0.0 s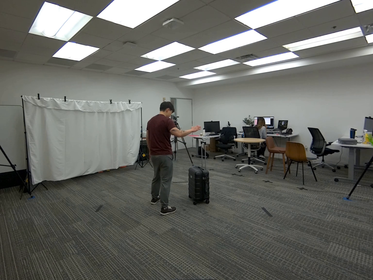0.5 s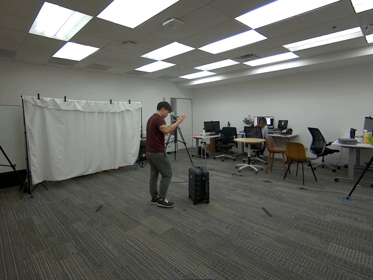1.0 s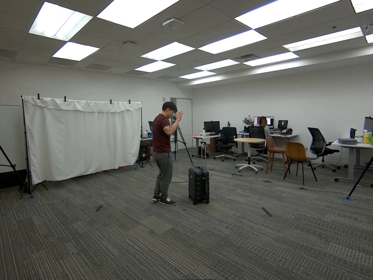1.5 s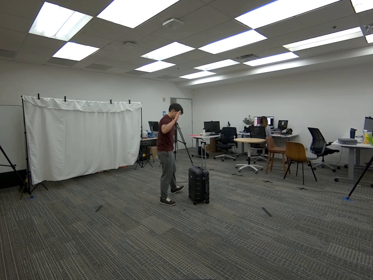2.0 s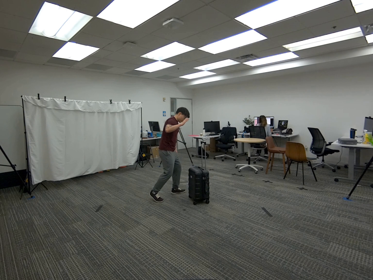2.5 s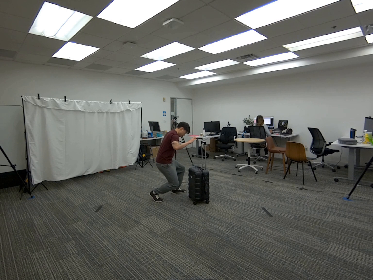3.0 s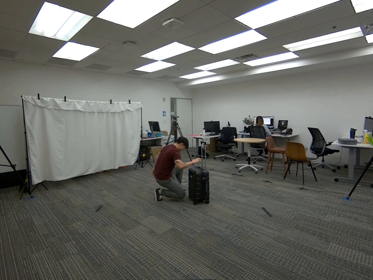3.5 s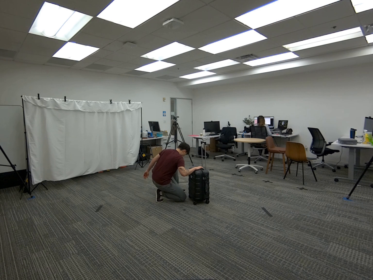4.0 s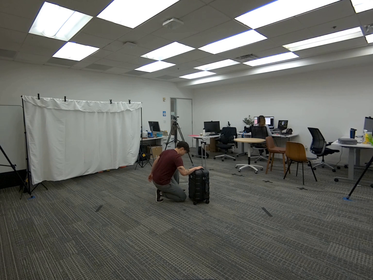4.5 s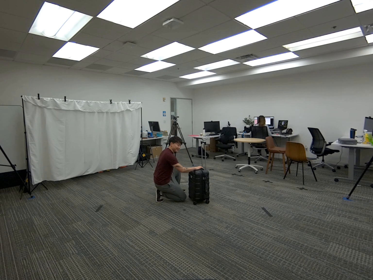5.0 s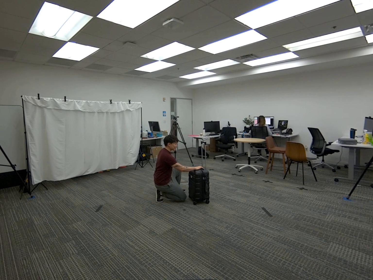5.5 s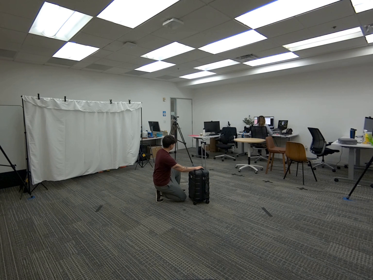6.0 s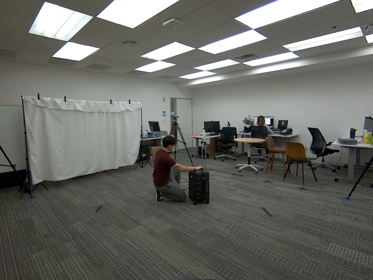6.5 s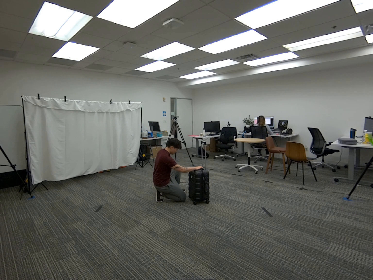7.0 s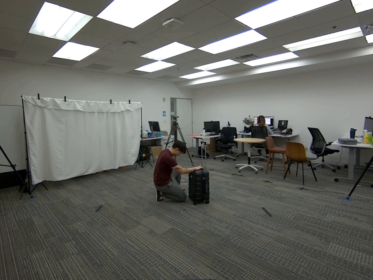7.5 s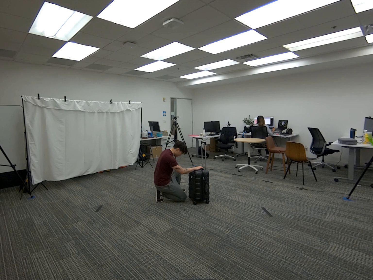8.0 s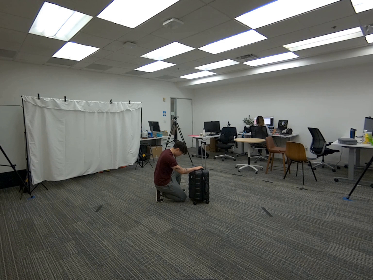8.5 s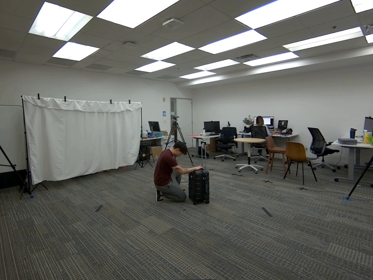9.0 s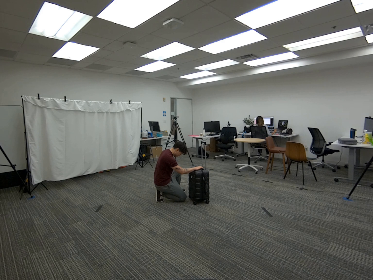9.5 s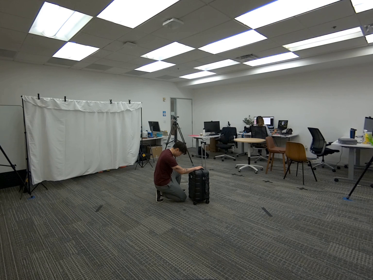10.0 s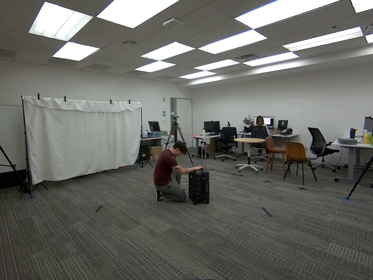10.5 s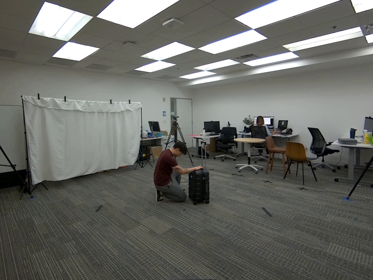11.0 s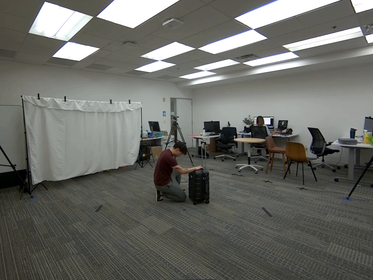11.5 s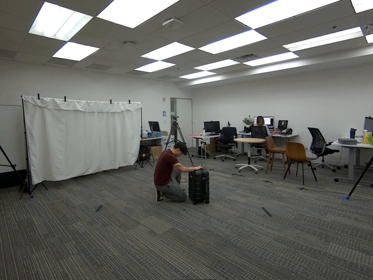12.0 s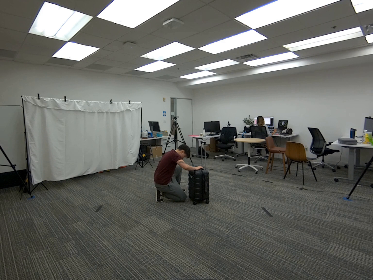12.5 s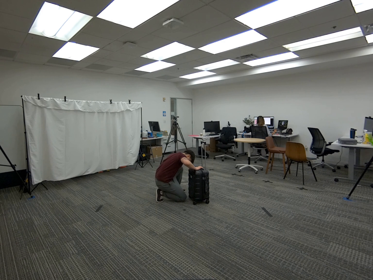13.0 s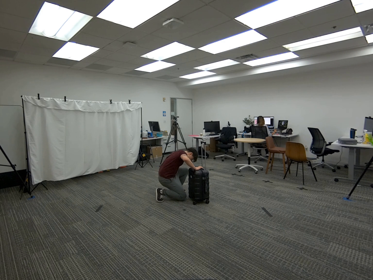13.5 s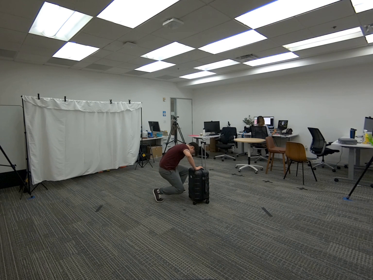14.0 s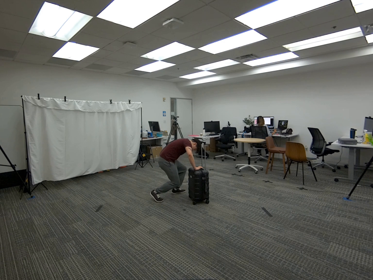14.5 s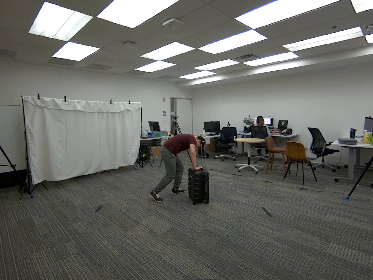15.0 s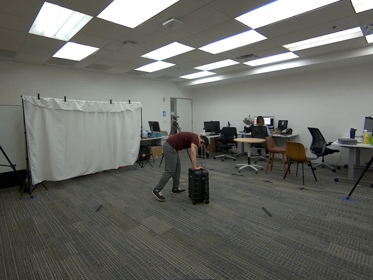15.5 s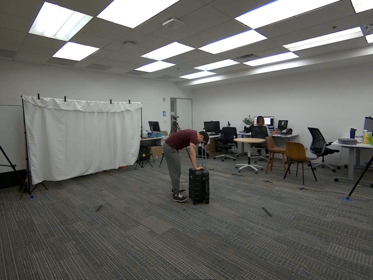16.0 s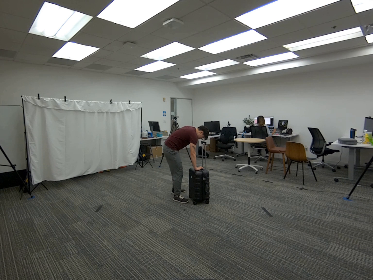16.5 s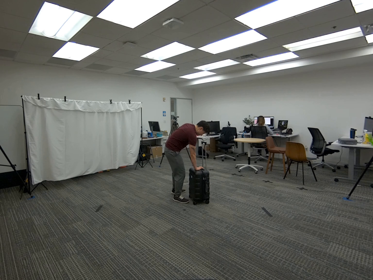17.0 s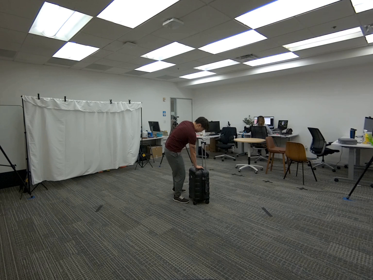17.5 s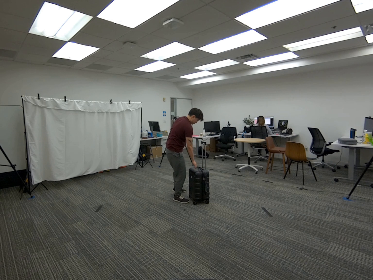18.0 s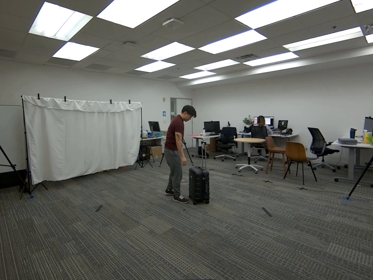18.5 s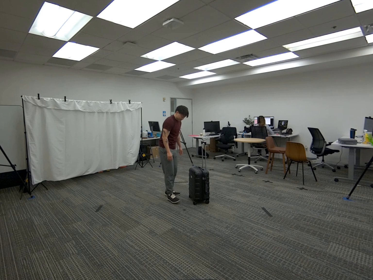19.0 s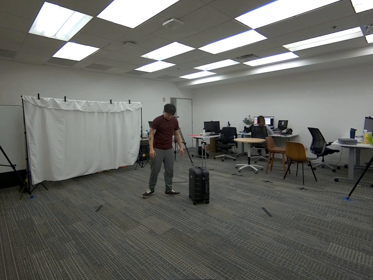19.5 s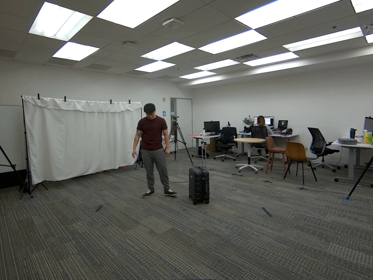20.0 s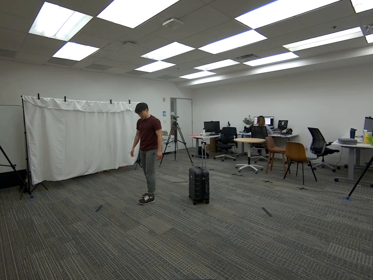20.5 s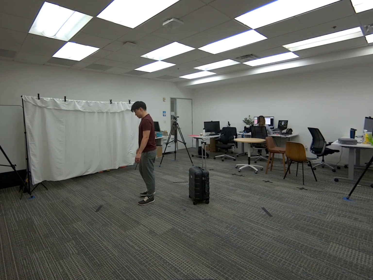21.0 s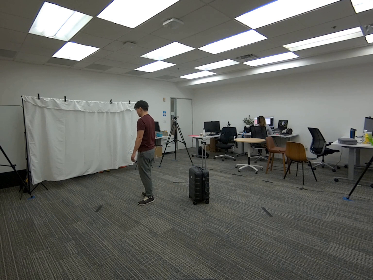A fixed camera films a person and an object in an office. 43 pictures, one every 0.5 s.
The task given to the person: Walk over to the rolling luggage within the bounding area and place your right hand on the luggage. Step away when complete.
